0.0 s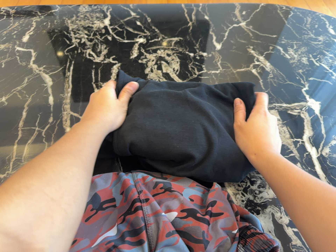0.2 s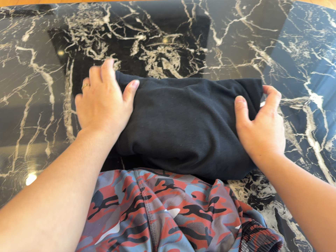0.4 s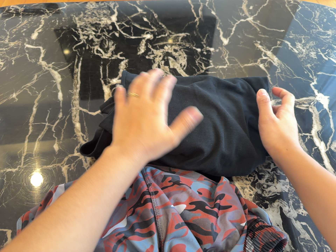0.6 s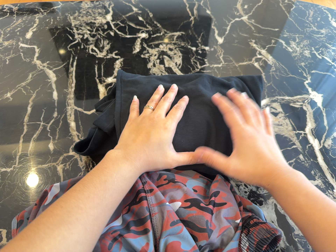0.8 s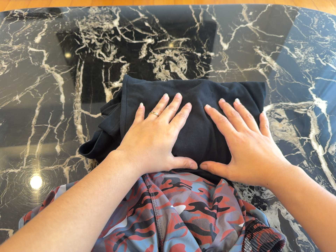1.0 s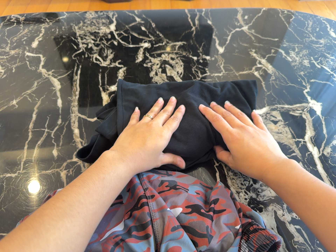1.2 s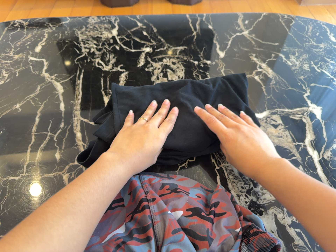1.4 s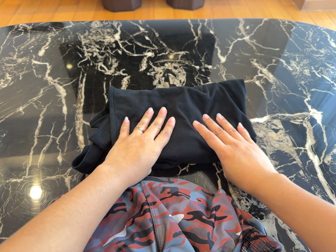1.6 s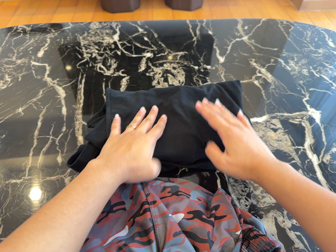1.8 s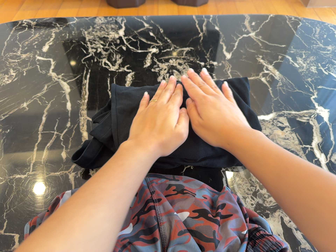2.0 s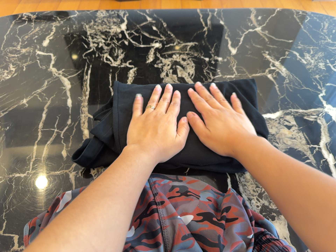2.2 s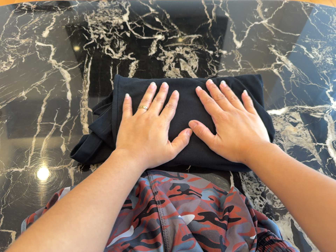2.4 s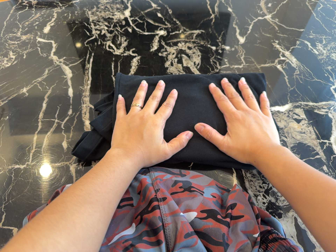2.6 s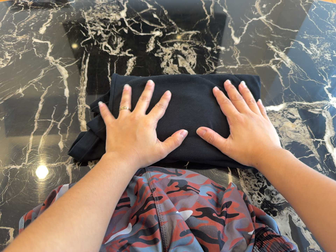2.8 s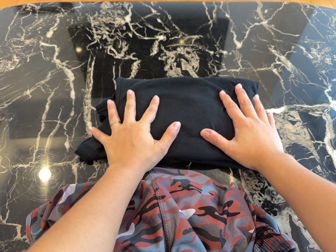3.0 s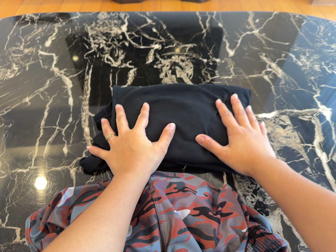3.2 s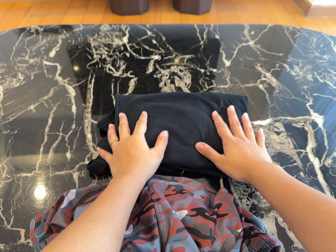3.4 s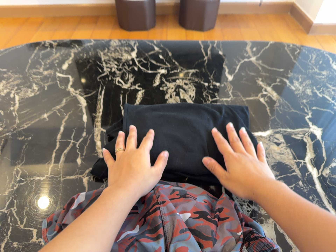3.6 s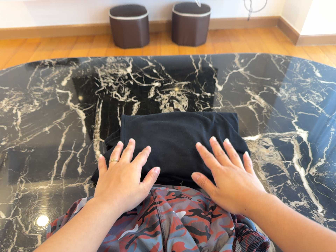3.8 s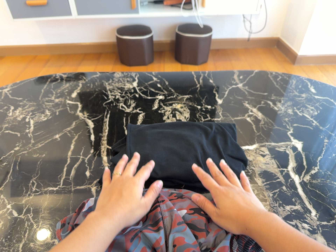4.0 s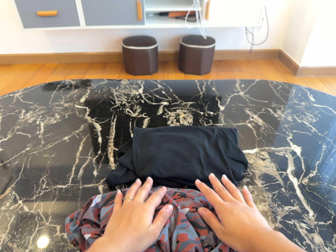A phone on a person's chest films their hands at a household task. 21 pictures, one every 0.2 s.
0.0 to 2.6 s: The camera shifts only a little, or ends up much as it began.
2.6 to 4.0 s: The camera travels backward and toward the bottom of its view, about 18 cm, so what stands in front gets smaller. Its aim tips toward the top of its view by about 20 degrees, and the scene shifts downward.
The film runs forward here.
